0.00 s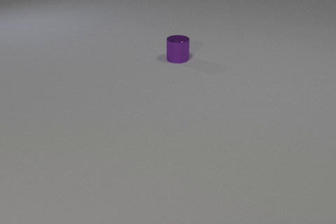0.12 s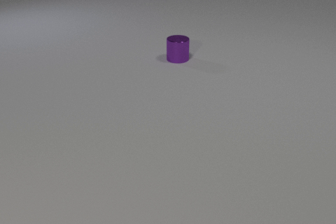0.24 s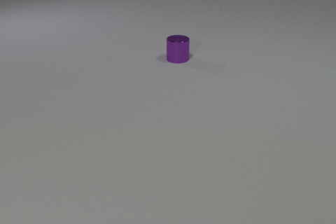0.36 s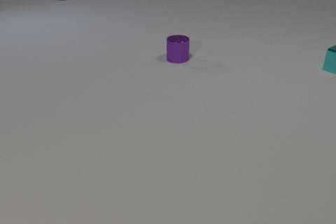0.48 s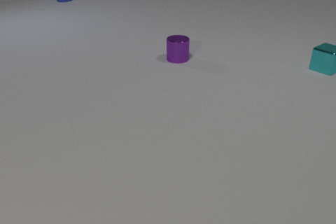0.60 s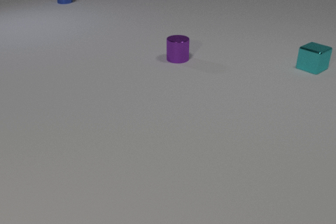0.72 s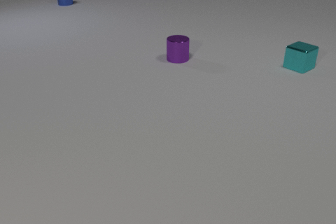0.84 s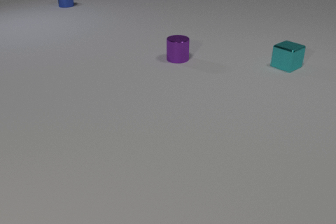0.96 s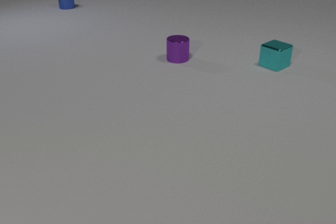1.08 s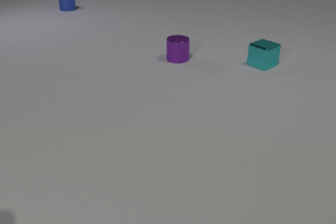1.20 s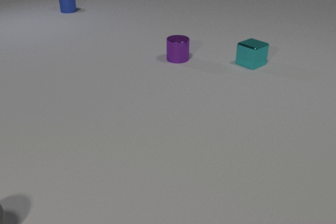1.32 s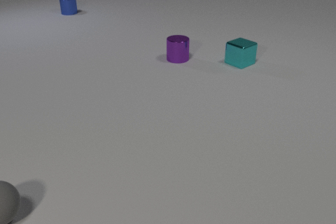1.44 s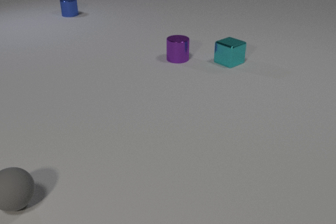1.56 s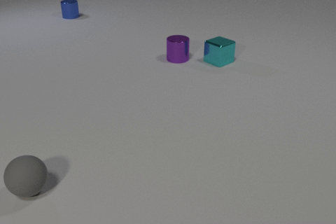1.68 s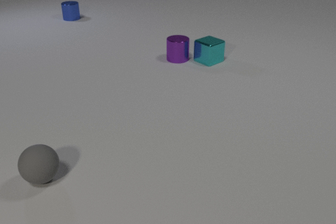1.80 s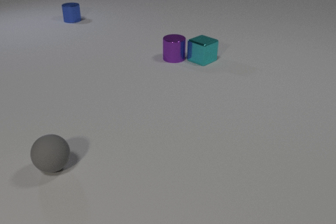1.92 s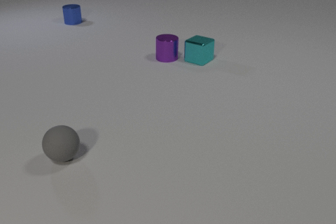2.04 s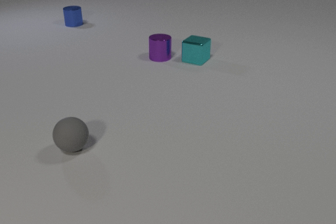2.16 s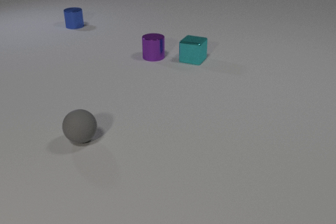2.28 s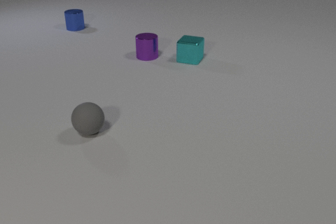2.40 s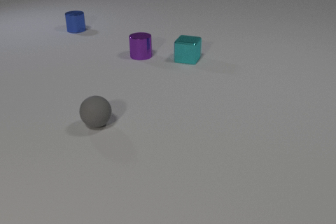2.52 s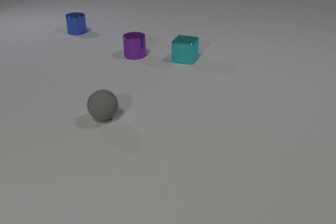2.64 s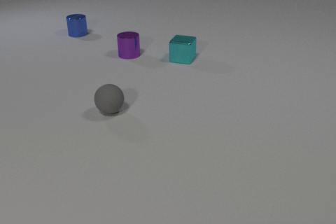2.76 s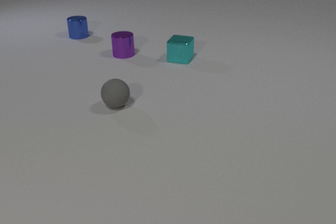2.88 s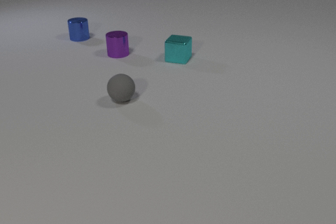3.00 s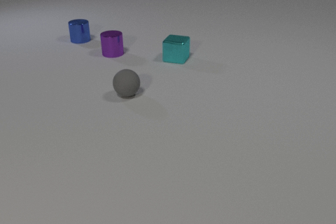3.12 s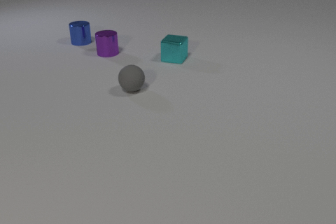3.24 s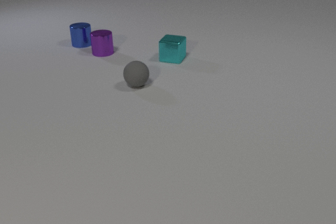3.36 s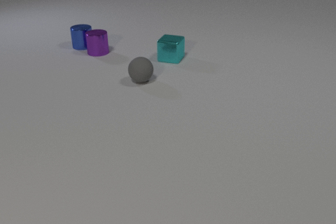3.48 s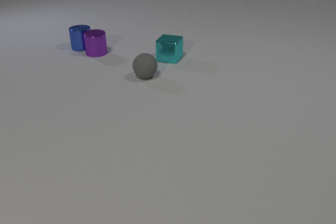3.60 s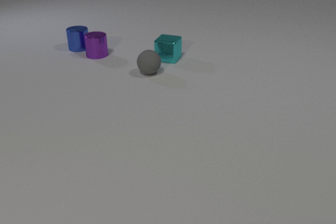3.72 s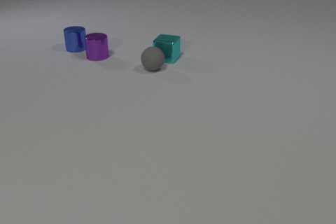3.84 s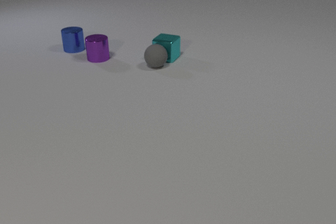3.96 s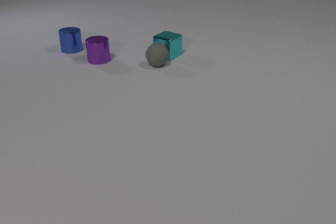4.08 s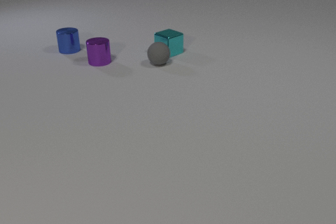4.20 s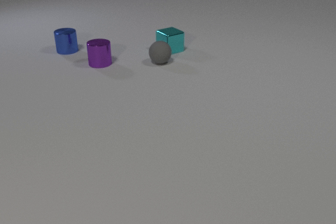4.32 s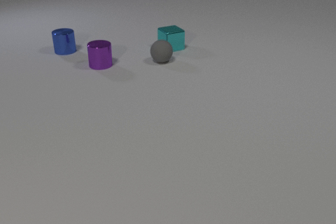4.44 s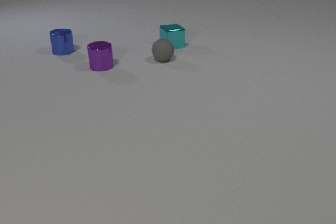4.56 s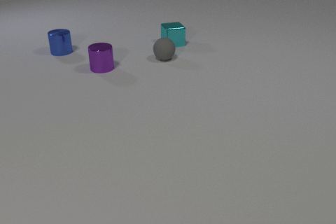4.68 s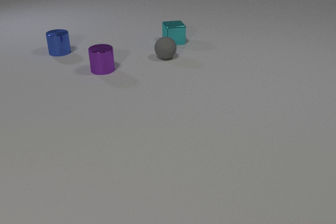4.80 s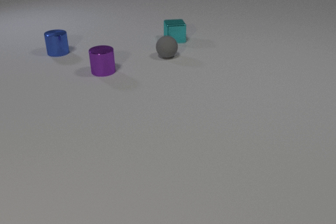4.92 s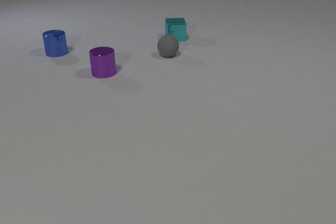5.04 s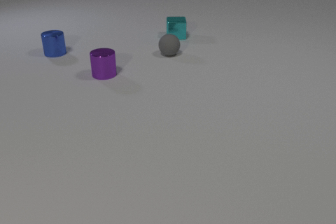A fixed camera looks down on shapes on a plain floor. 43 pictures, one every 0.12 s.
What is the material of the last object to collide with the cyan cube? rubber.
How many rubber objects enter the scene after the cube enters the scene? 1.
How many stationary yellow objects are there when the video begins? 0.
0.00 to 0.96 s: The cyan metal cube comes in at the right edge, slides to the left. The blue metal cylinder comes in at the top edge, slides toward the camera.
0.96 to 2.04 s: The cyan metal cube slides to the left. The purple metal cylinder slides to the left. The blue metal cylinder slides toward the camera. The gray rubber sphere comes in at the left edge, rolls away from the camera and to the right. The cyan metal cube and the purple metal cylinder collide.
2.04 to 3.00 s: The cyan metal cube slides to the left. The purple metal cylinder slides to the left. The blue metal cylinder slides toward the camera. The gray rubber sphere rolls away from the camera and to the right.
3.00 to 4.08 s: The cyan metal cube slides away from the camera and to the left, spins so that its near face slides to the left, clockwise seen from above. The purple metal cylinder slides toward the camera and to the left. The blue metal cylinder slides toward the camera and to the left. The gray rubber sphere rolls away from the camera and to the right. The purple metal cylinder and the blue metal cylinder collide. The cyan metal cube and the gray rubber sphere collide.
4.08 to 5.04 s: The cyan metal cube slides away from the camera, spins clockwise seen from above by about 45 degrees, its near face sliding to the left. The purple metal cylinder slides toward the camera. The blue metal cylinder slides to the left. The gray rubber sphere rolls away from the camera and to the right.
